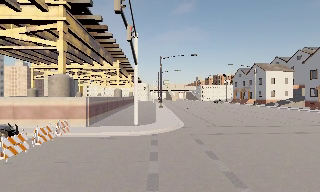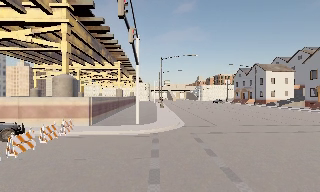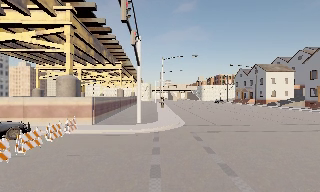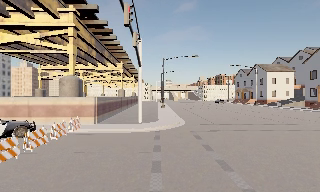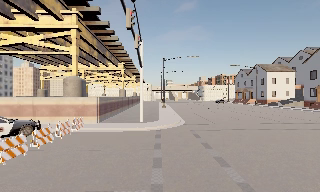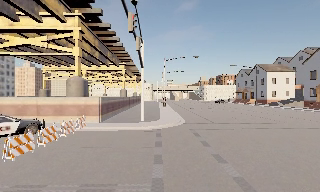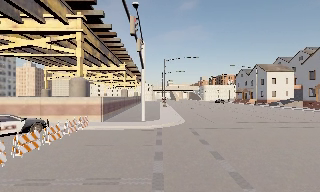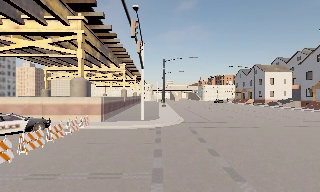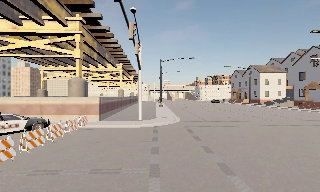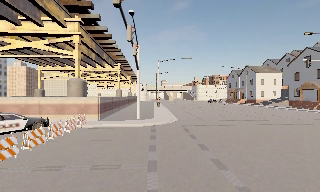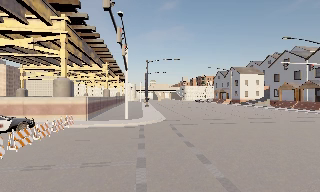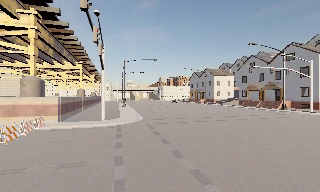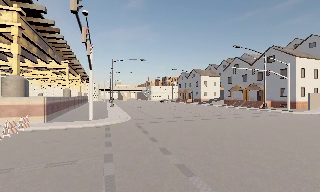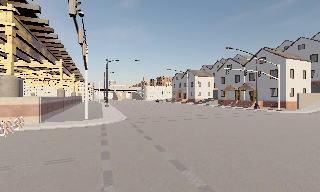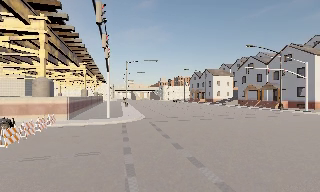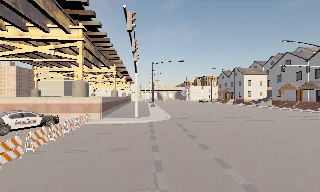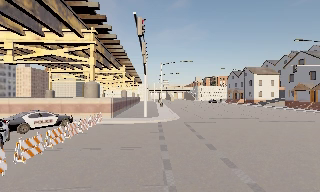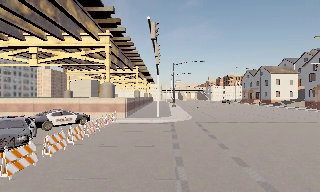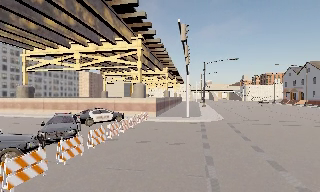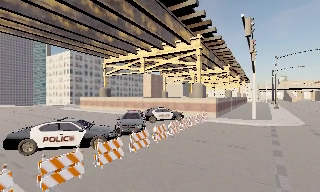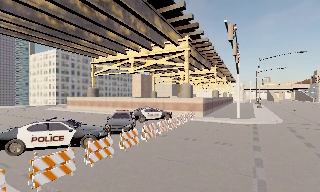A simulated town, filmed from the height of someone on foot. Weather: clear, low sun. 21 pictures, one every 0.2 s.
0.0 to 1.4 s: The camera travels backward, about 2.5 m, so what stands in front gets smaller.
1.4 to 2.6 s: The camera swings to its right by about 20 degrees, and the scene slides to the left. It travels backward, about 2 m, so what stands in front gets smaller.
2.6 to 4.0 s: The scene slides to the right, as the camera pans about 50 degrees to its left. It travels backward, about 2.5 m.
The film runs backward here.
